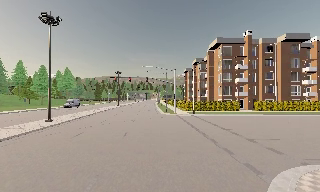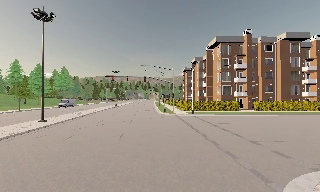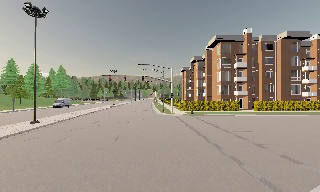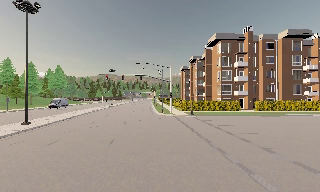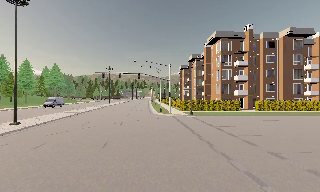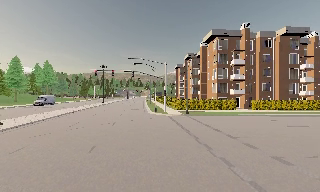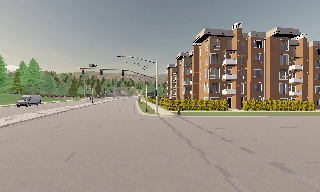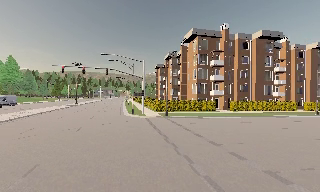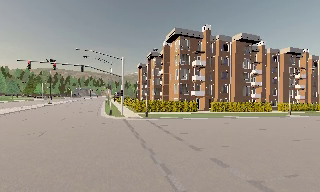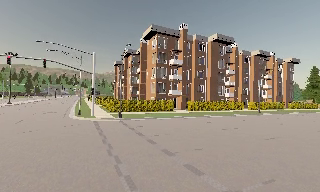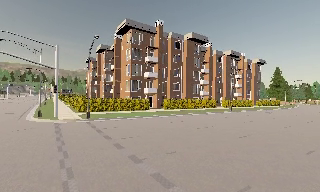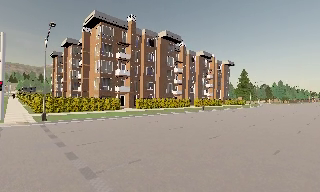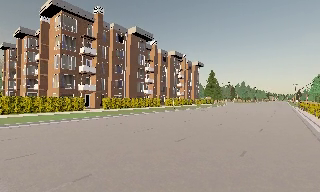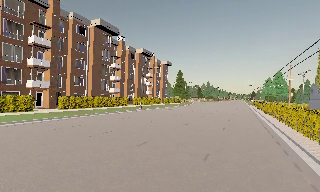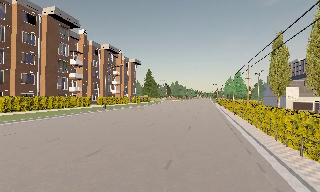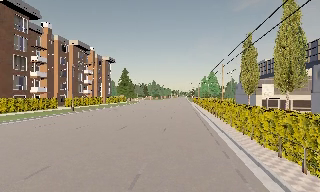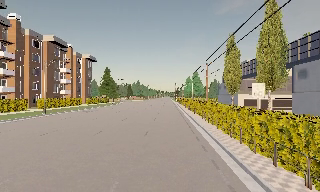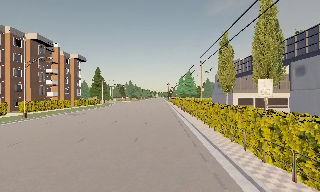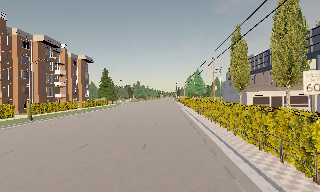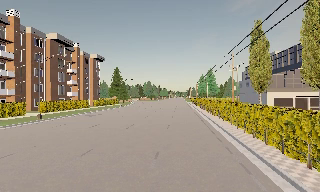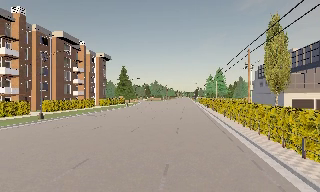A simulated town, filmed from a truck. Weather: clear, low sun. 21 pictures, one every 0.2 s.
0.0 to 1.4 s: The scene slides to the left, as the camera pans about 10 degrees to its right. It travels forward, about 6 m, so what stands in front looms larger.
1.4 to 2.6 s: The scene slides to the left, as the camera pans about 50 degrees to its right. It travels forward and to its right, about 7 m.
2.6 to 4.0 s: The camera swings to its right by about 20 degrees, and the scene slides to the left. It travels forward, about 10 m, so what stands in front looms larger.
The film runs forward here.
